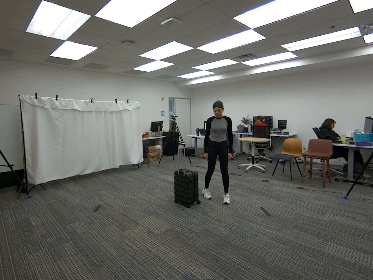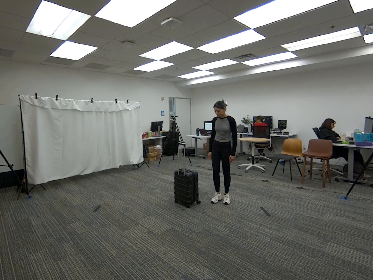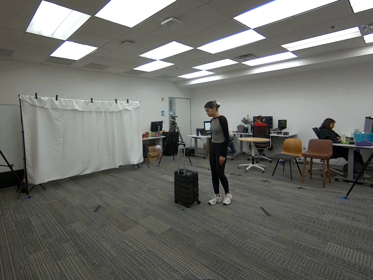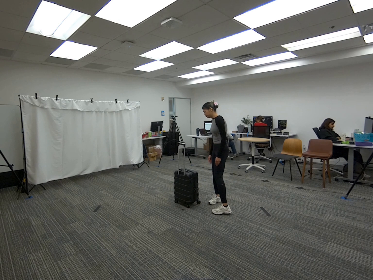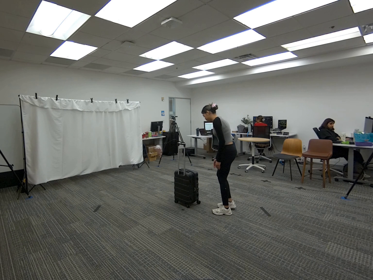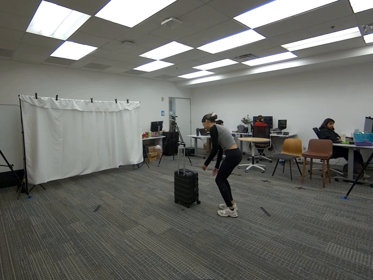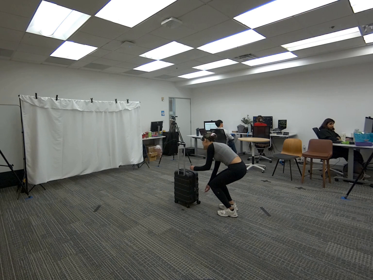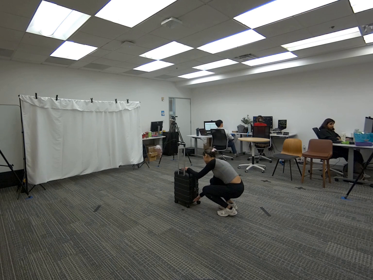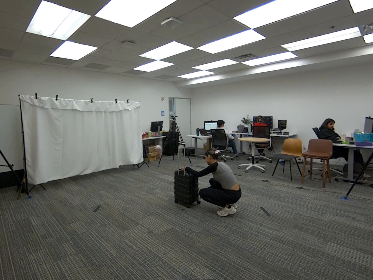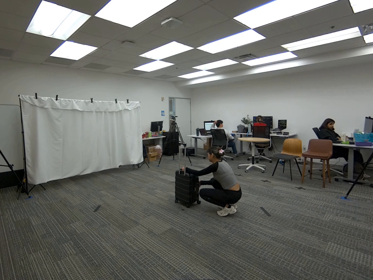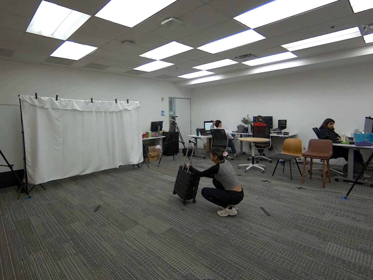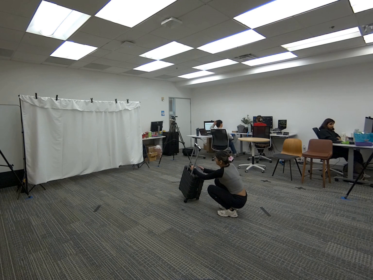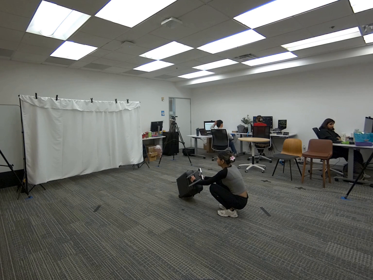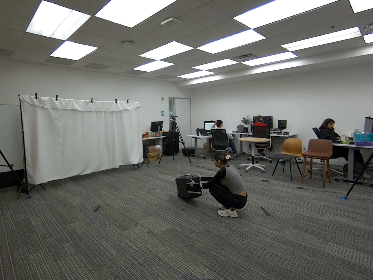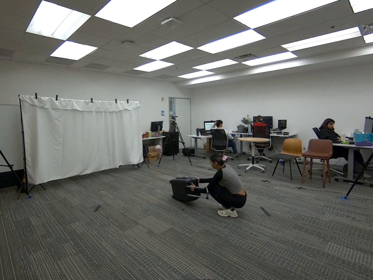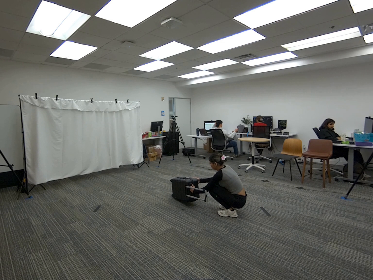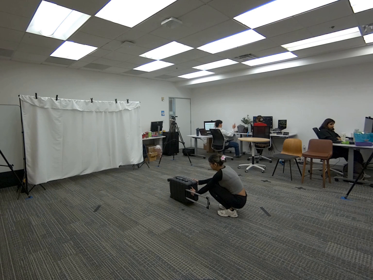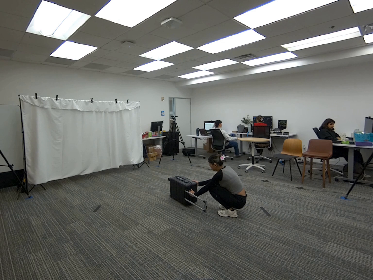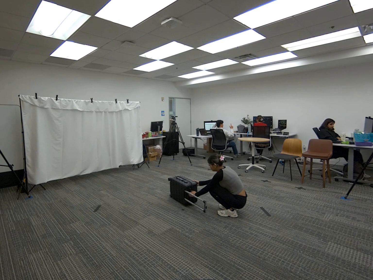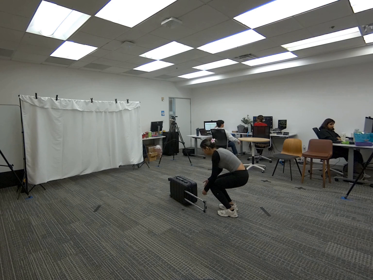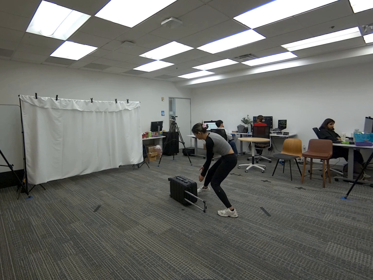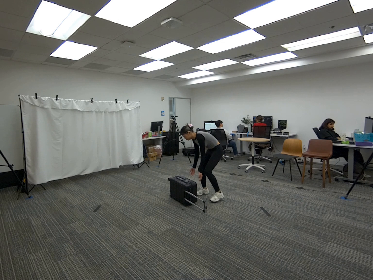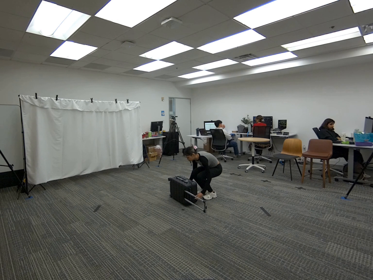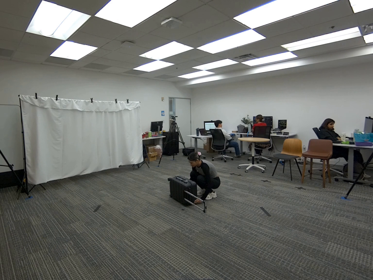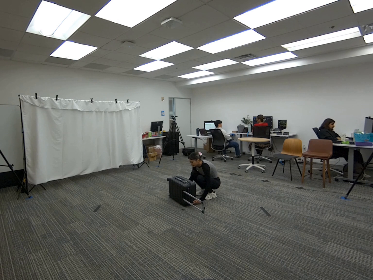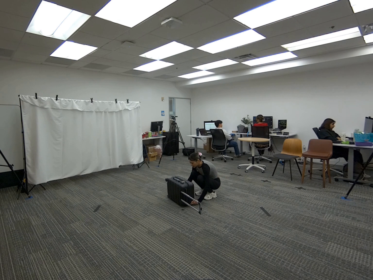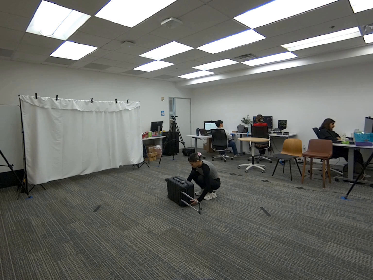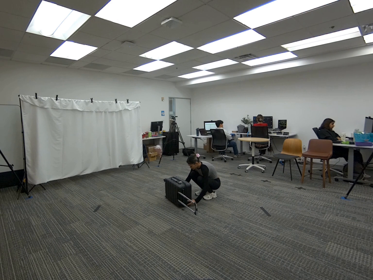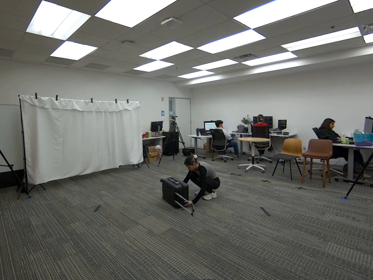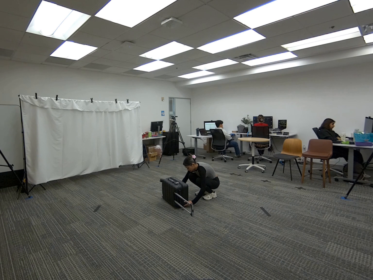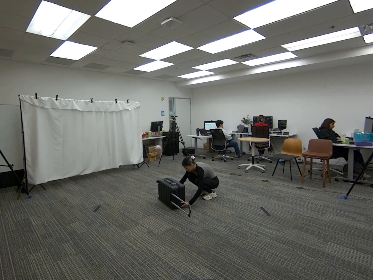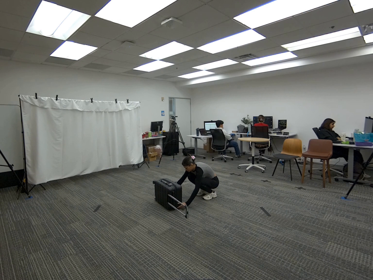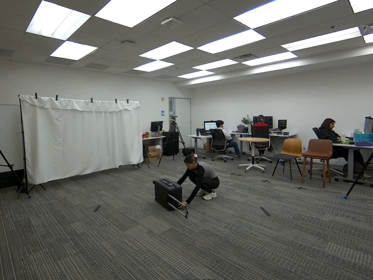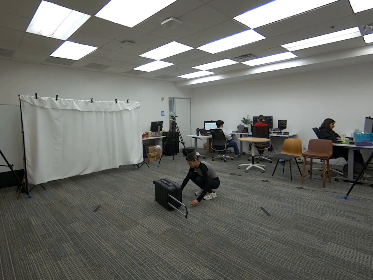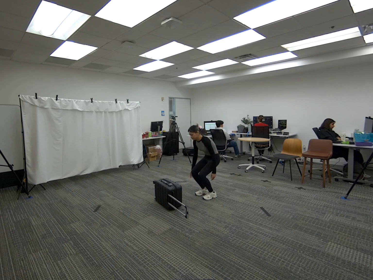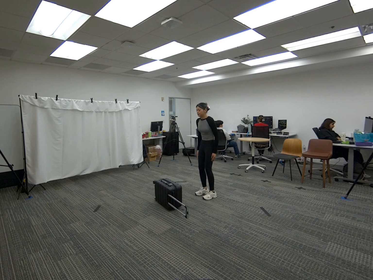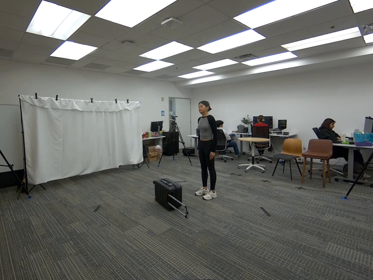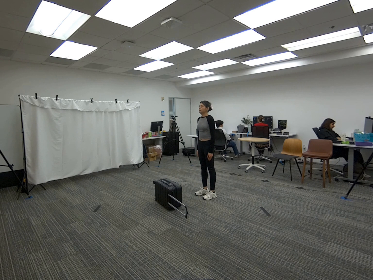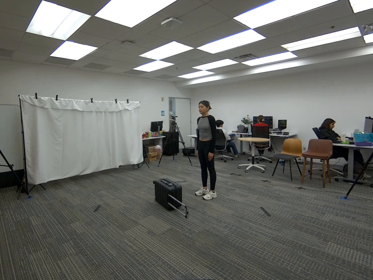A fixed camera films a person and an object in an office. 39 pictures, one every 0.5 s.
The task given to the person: Walk over to the rolling luggage within the bounding area and place the luggage on its side and proceed to push the rolling luggge away from you within the bounding area.
